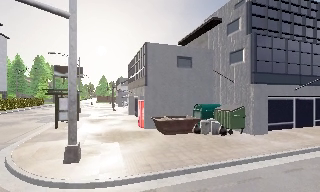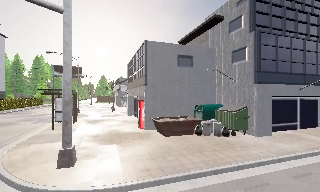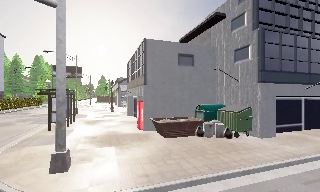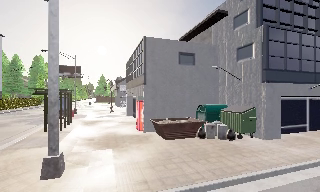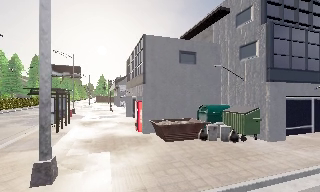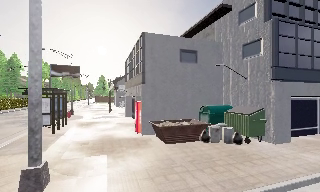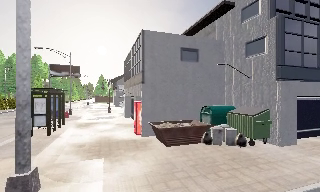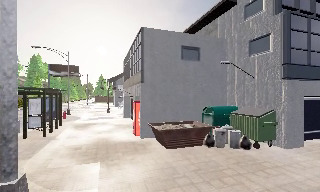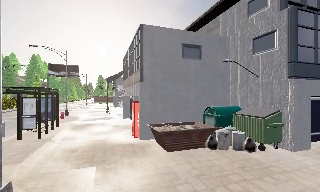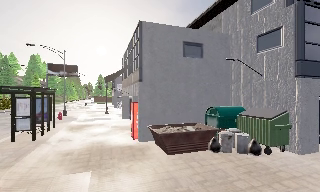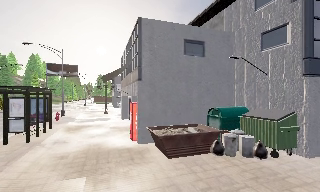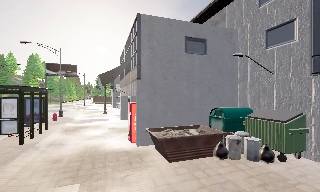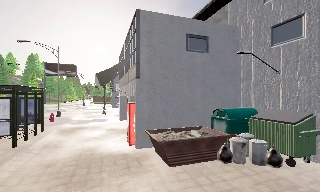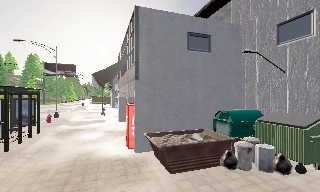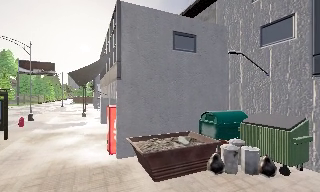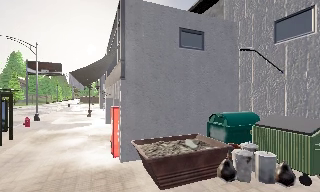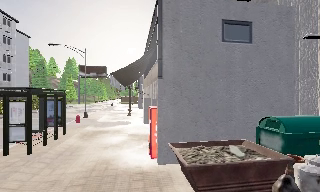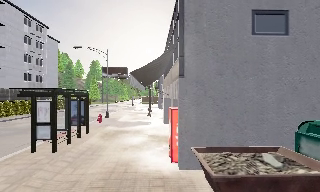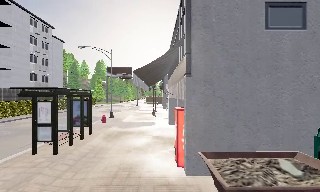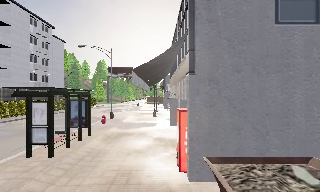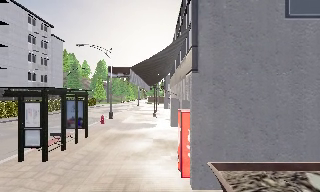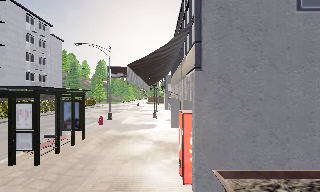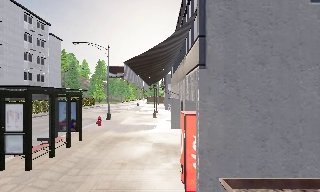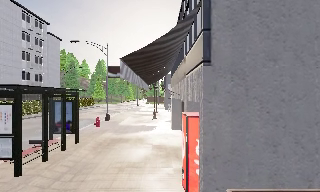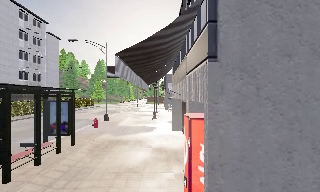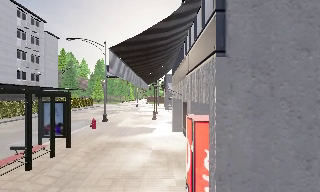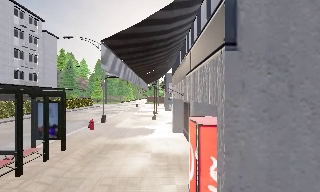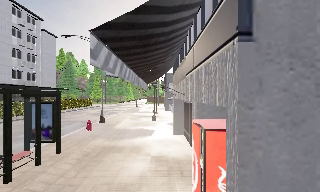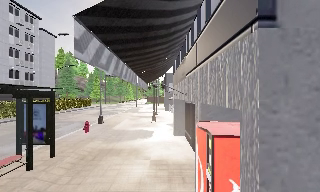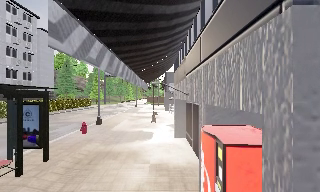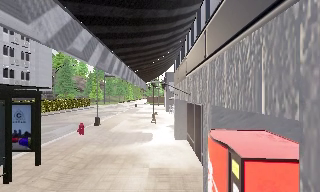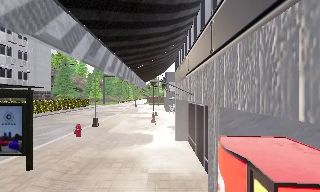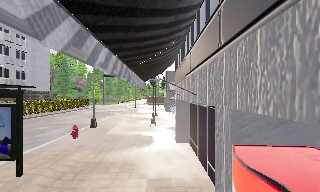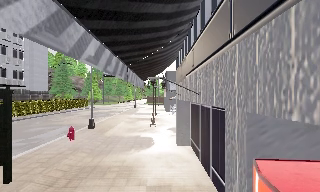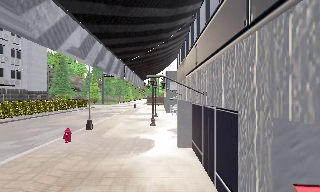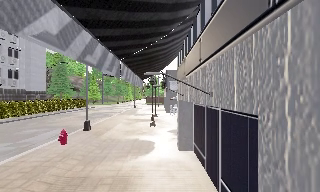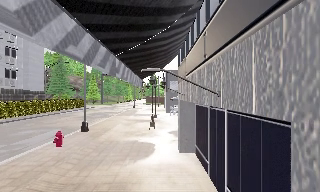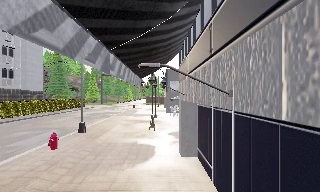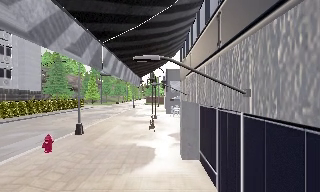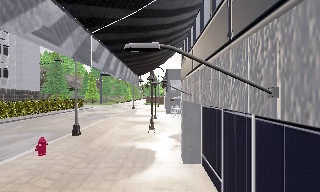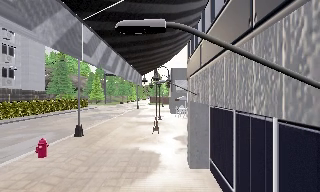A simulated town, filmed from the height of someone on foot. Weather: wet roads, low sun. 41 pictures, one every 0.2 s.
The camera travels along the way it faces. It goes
forward.
0.0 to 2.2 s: The camera travels forward, about 4 m, so what stands in front looms larger.
2.2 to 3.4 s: The scene slides to the right, as the camera pans about 15 degrees to its left. It travels forward, about 2 m, so what stands in front looms larger.
3.4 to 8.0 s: The camera travels forward, about 8 m, so what stands in front looms larger.
The film runs forward here.
